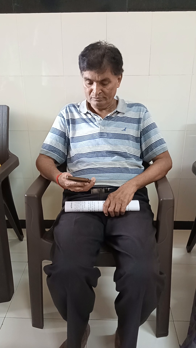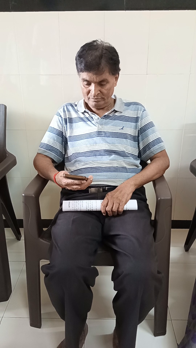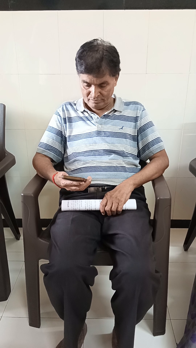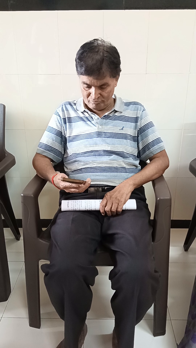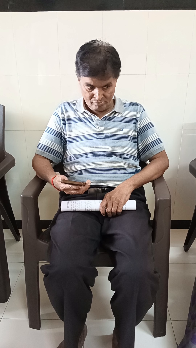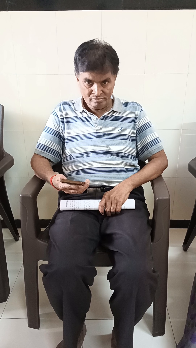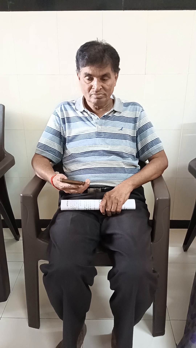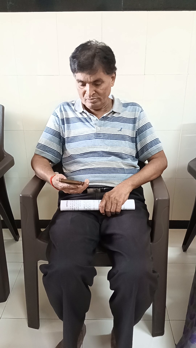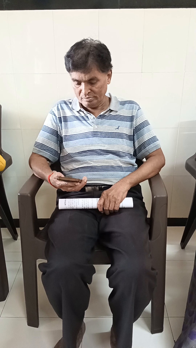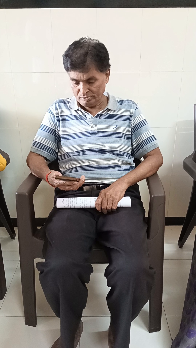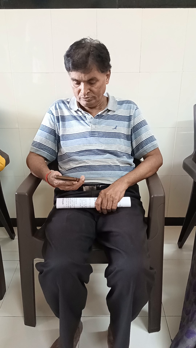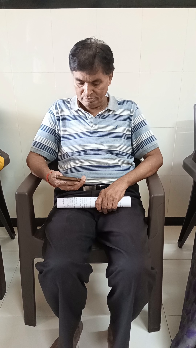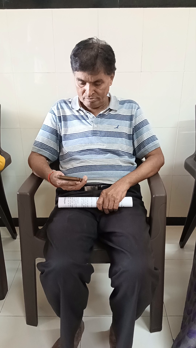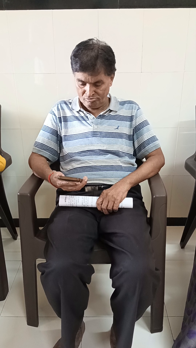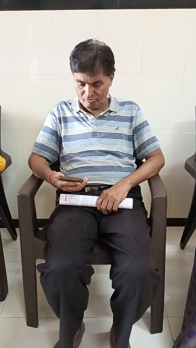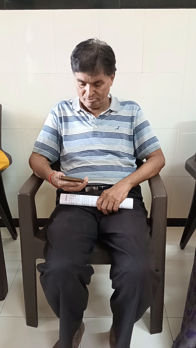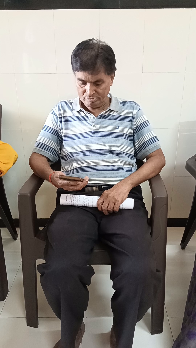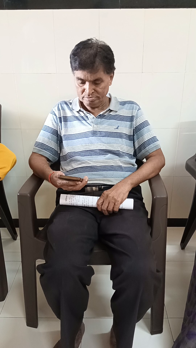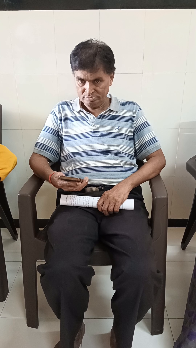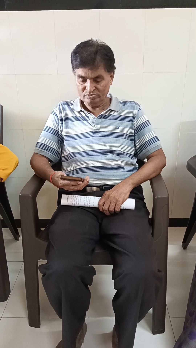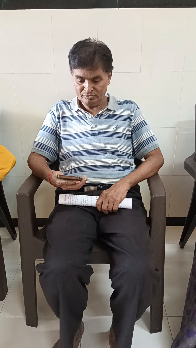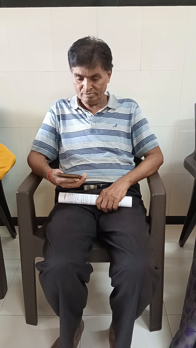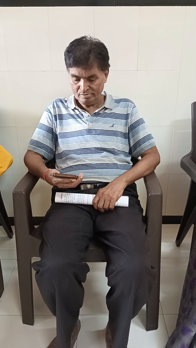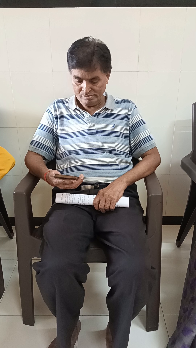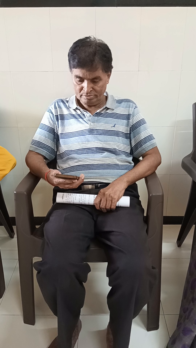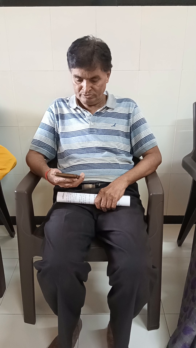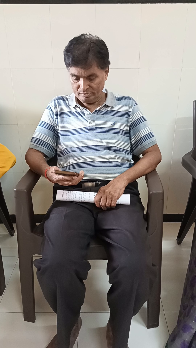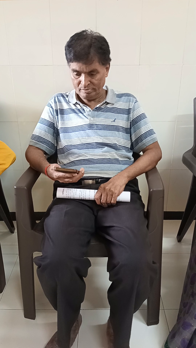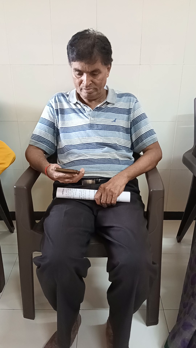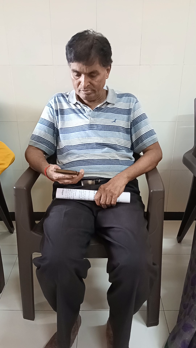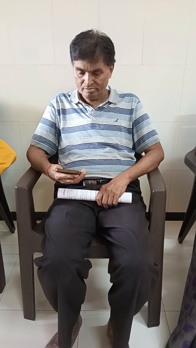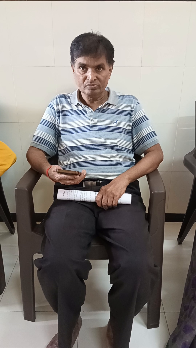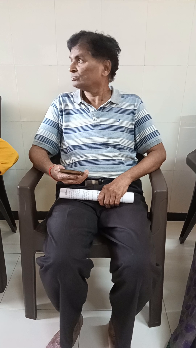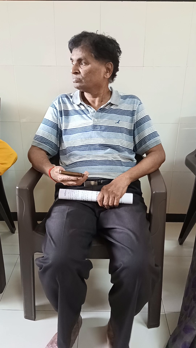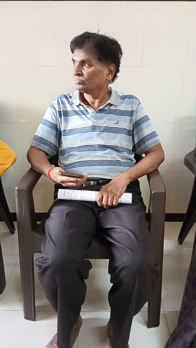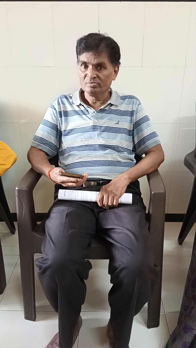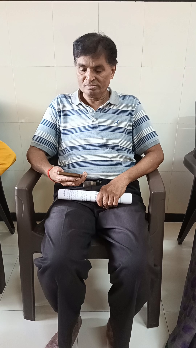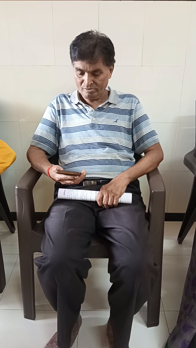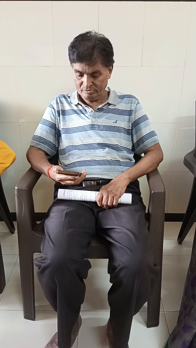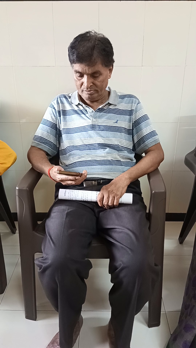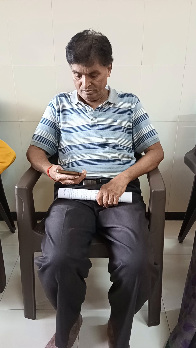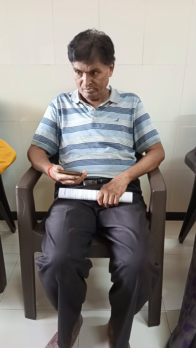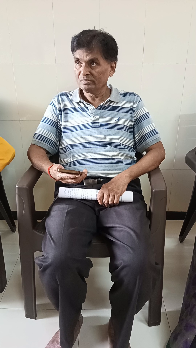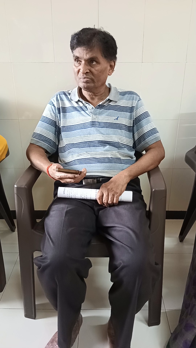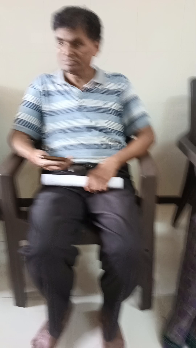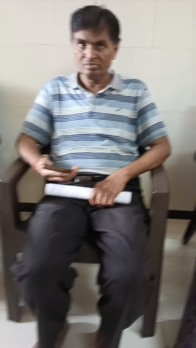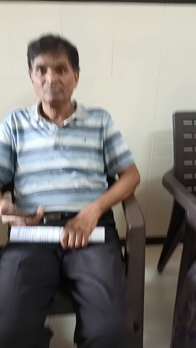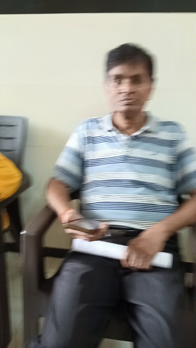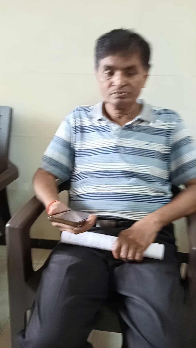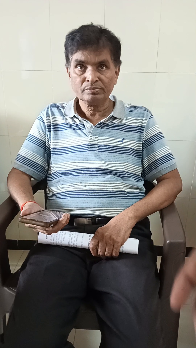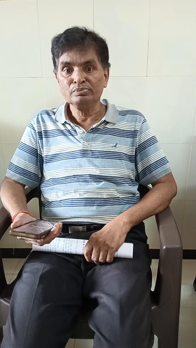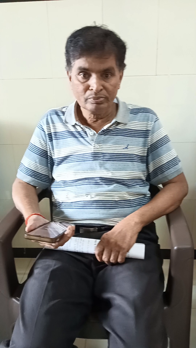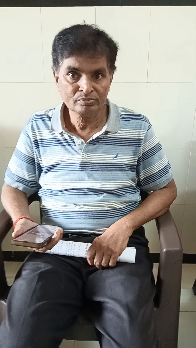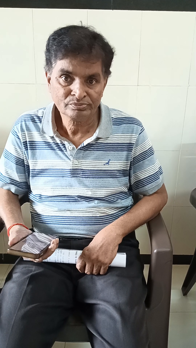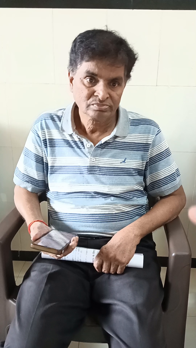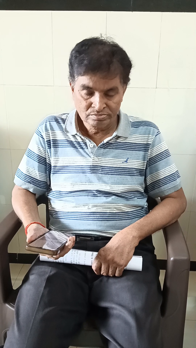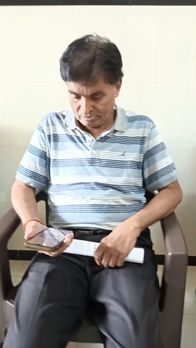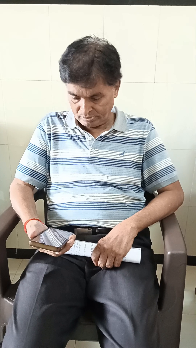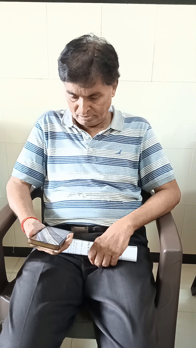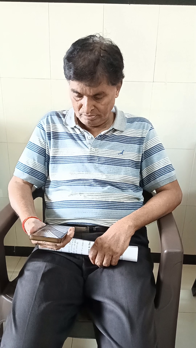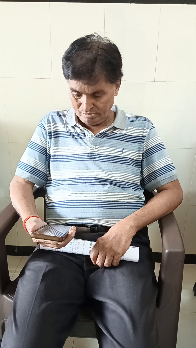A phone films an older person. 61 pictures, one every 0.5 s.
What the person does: Sitting.
